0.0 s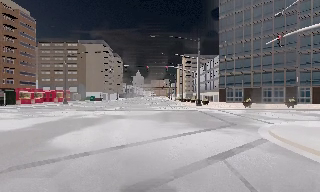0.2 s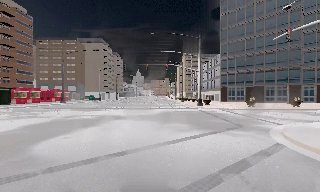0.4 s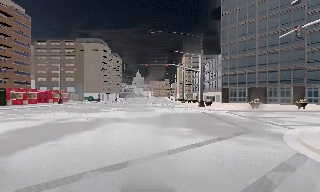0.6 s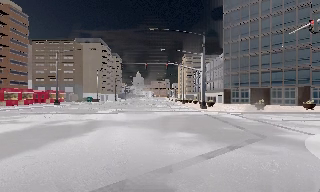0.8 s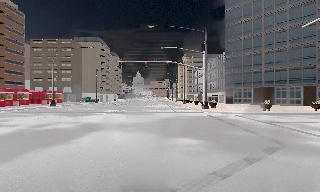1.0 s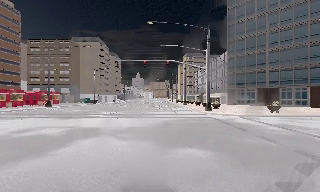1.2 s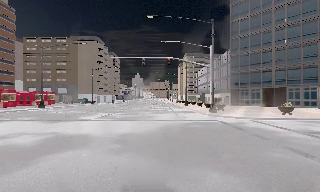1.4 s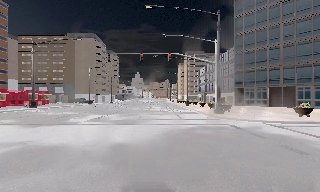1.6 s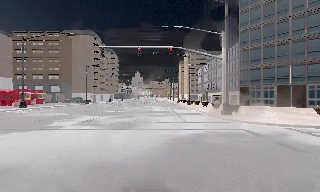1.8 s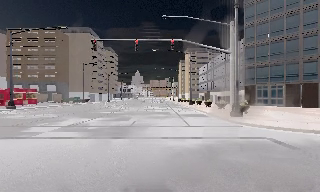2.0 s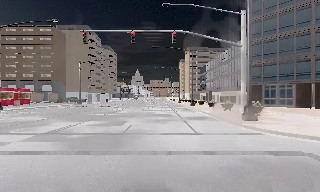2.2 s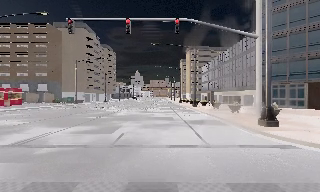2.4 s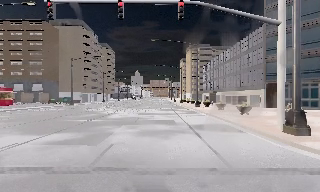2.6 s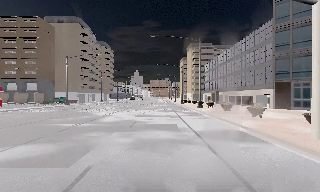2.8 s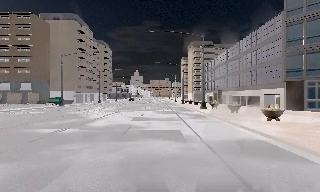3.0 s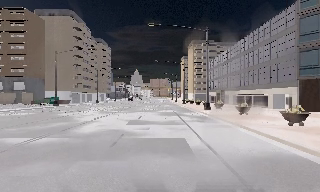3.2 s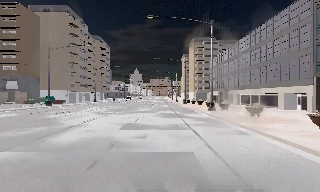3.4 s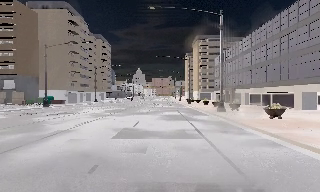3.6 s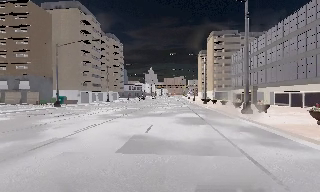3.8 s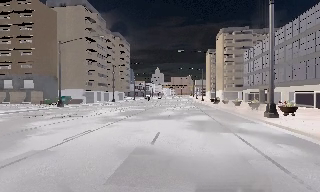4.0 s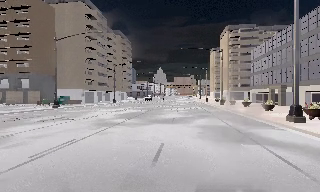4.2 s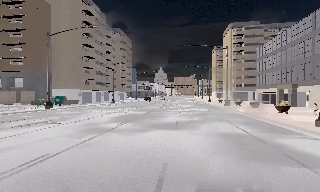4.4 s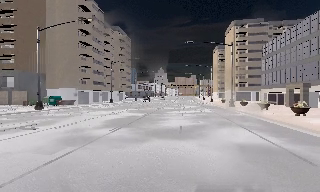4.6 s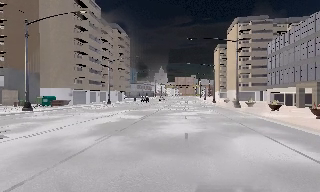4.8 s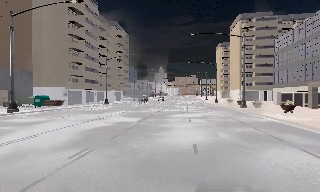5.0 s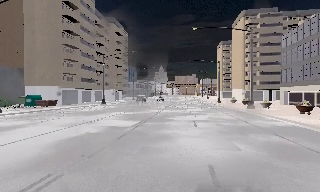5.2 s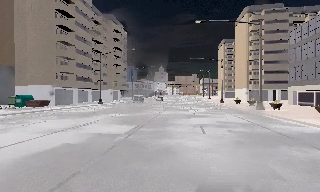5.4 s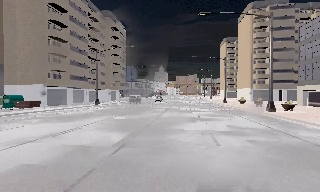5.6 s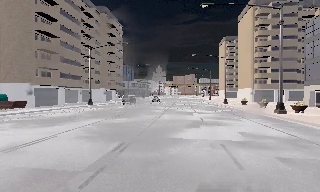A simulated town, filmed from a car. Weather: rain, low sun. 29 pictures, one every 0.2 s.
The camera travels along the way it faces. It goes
forward.
0.0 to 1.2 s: The camera travels forward, about 7 m, so what stands in front looms larger. It gains speed.
1.2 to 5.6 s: The camera travels forward, about 40 m, so what stands in front looms larger.
The film runs forward here.
